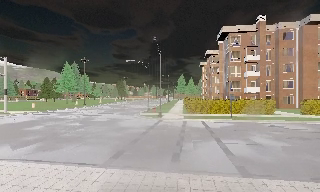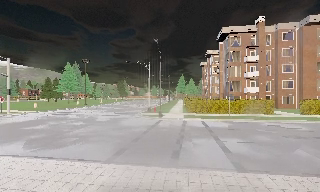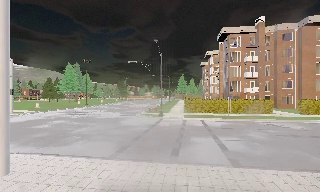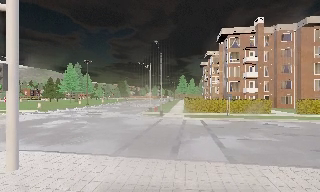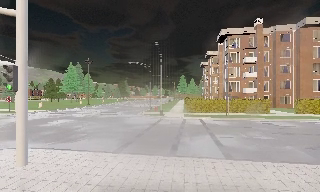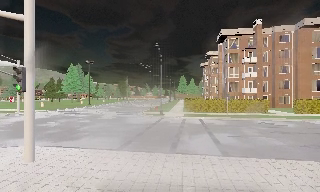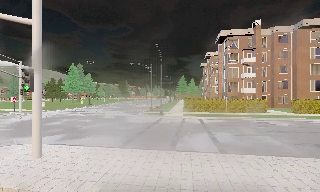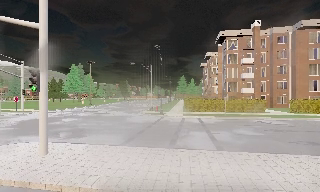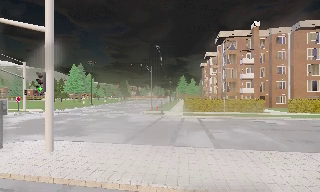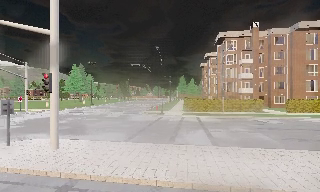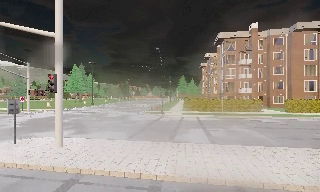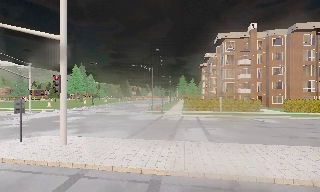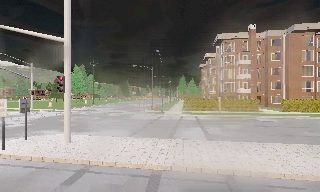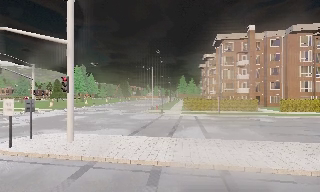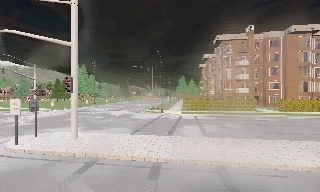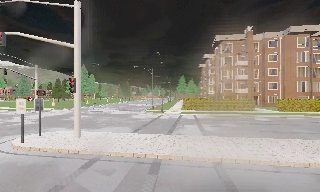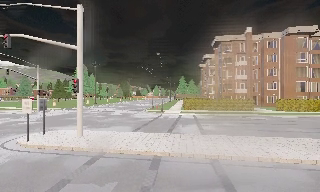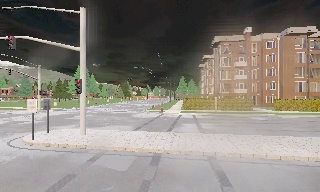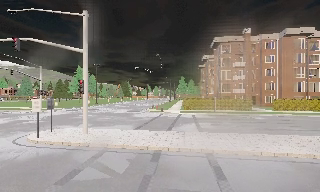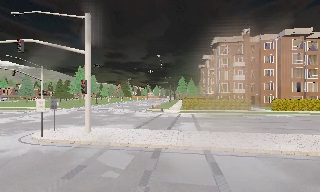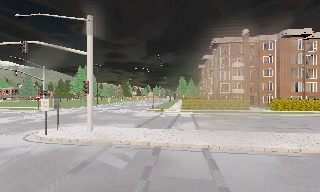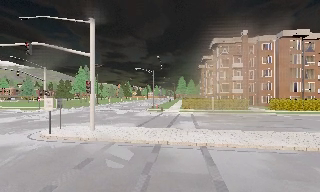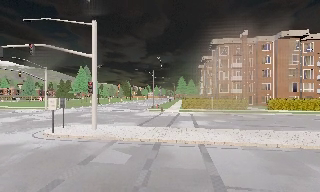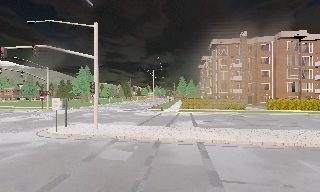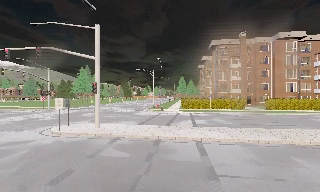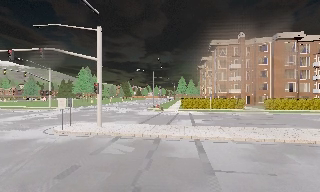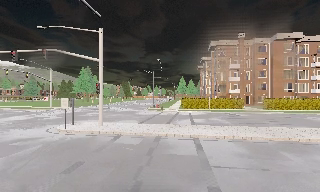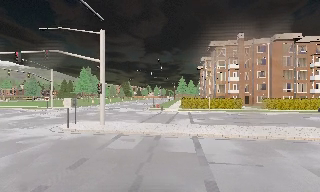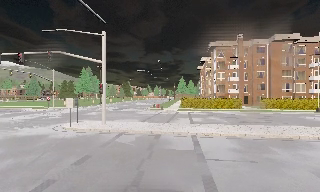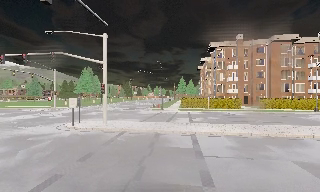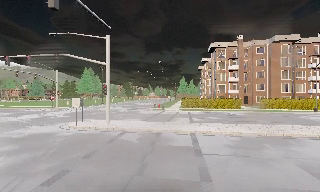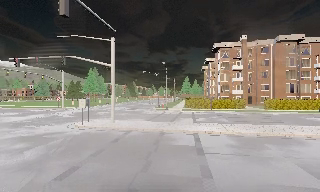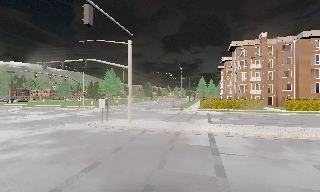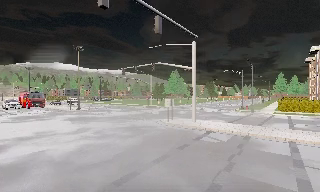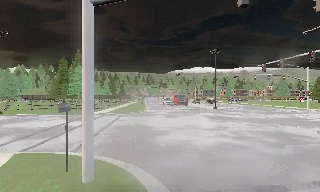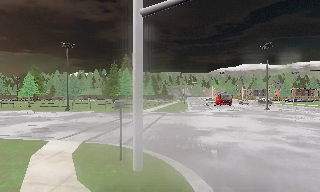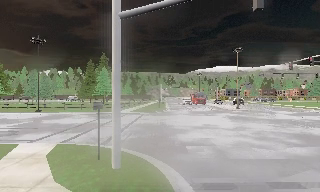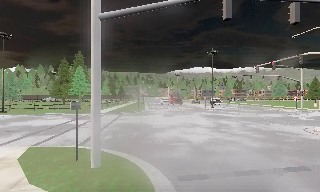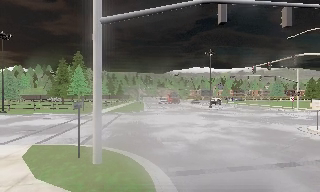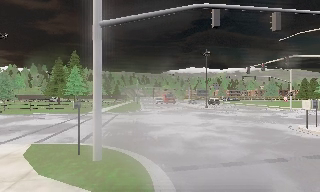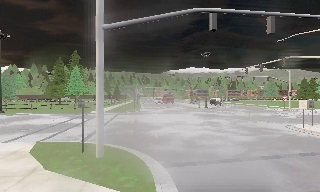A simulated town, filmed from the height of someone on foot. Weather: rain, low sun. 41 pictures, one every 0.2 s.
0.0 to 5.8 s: The camera travels backward, about 10 m, so what stands in front gets smaller.
5.8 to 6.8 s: The camera pans to its left, which is counterclockwise from overhead, by about 75 degrees. It travels backward, about 1.5 m.
6.8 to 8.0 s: The camera travels backward, about 2 m, so what stands in front gets smaller.
The film runs backward here.
